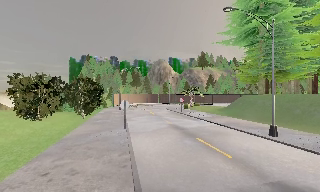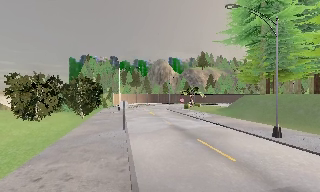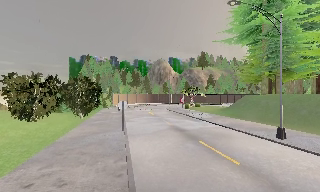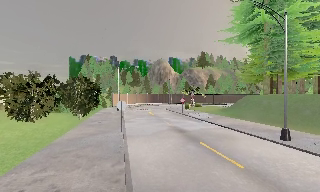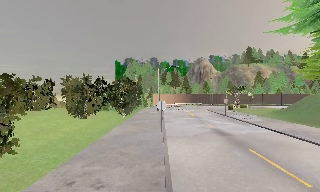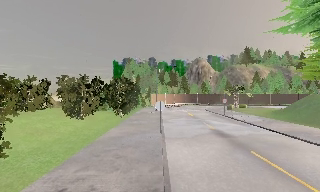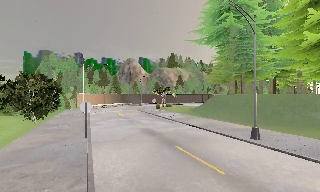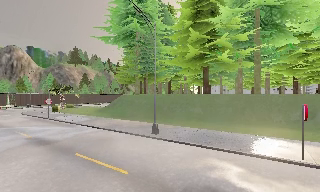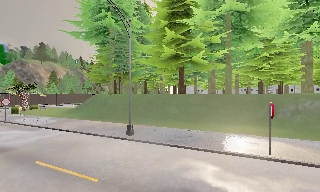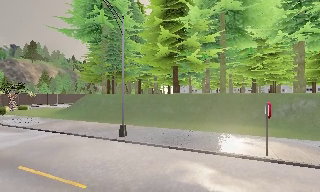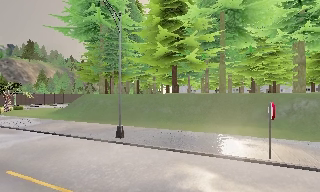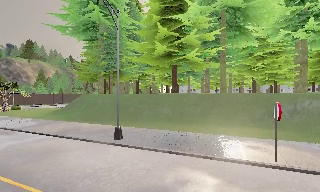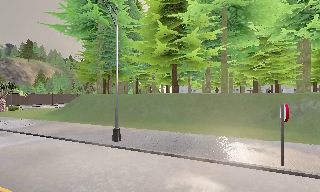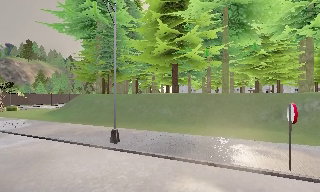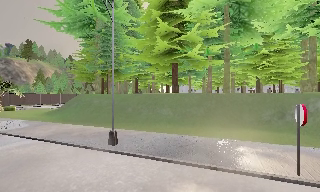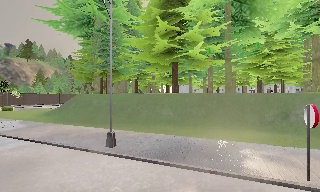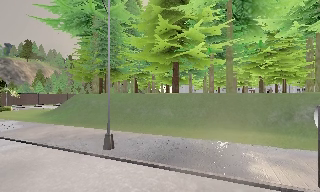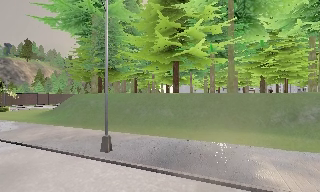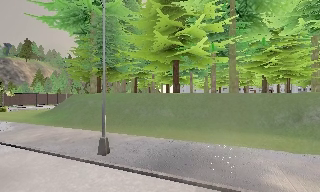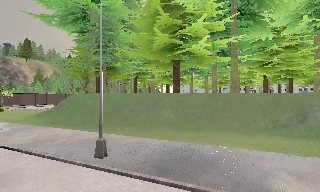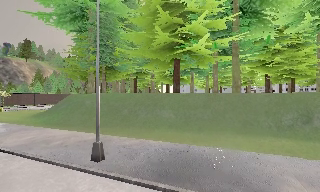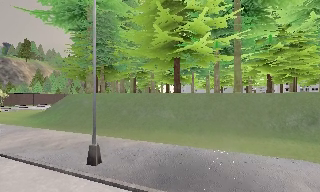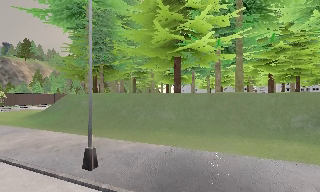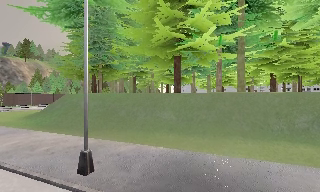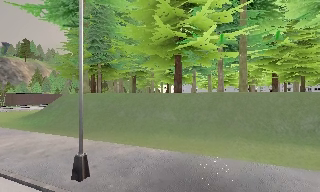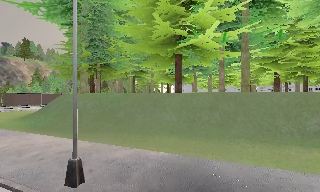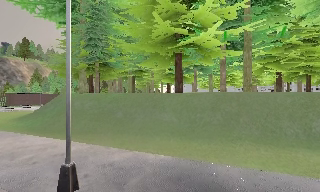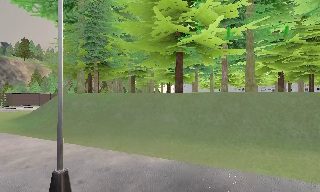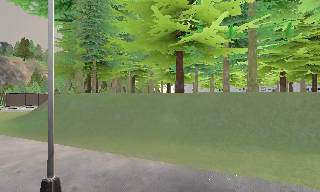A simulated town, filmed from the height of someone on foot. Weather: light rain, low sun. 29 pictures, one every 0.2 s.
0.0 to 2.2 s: The camera pans to its right, which is clockwise from overhead, by about 55 degrees. It travels forward, about 3.5 m.
2.2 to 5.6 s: The camera travels forward, about 6 m, so what stands in front looms larger.
The film runs forward here.
